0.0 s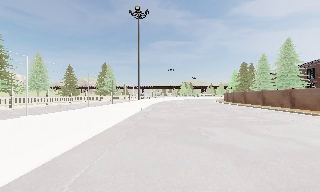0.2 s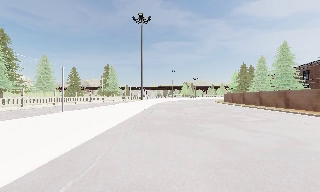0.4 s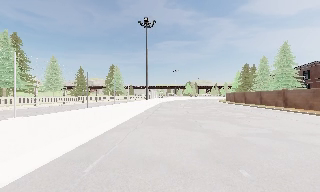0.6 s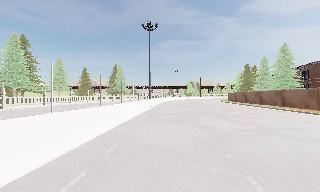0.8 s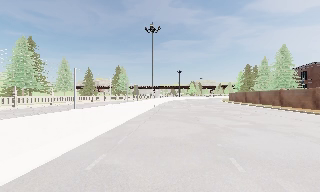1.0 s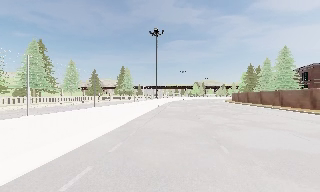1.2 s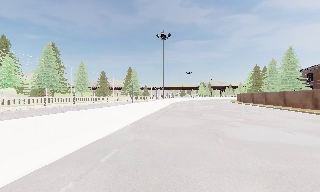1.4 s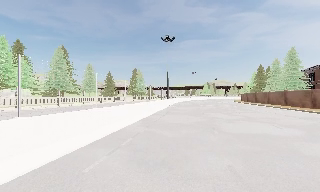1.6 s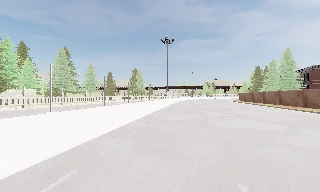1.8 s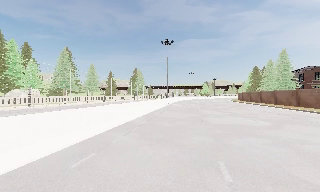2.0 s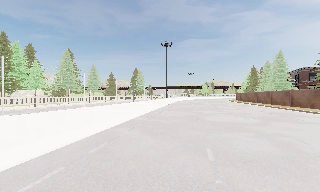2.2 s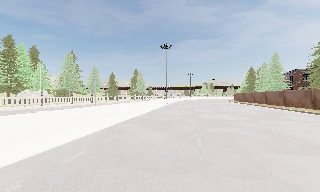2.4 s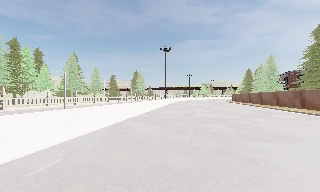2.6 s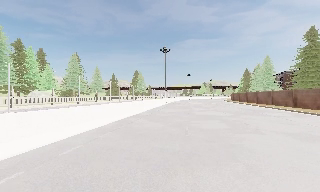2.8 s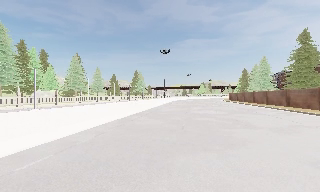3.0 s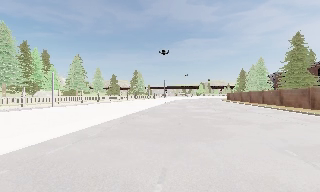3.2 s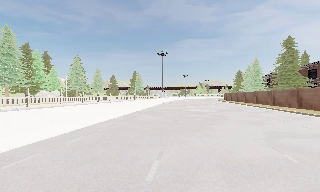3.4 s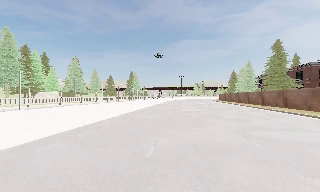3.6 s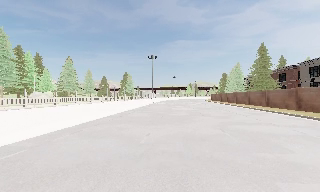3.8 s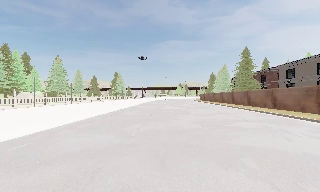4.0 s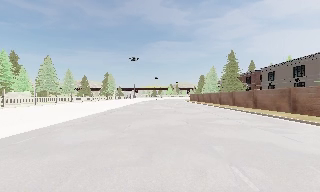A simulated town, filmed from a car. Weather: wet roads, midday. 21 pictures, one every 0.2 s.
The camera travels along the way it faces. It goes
backward.
0.0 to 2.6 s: The camera travels backward, about 15 m, so what stands in front gets smaller.
2.6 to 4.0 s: The camera swings to its right by about 10 degrees, and the scene slides to the left. It travels backward, about 8 m, so what stands in front gets smaller.
The film runs backward here.
